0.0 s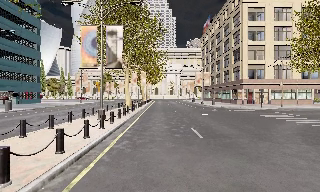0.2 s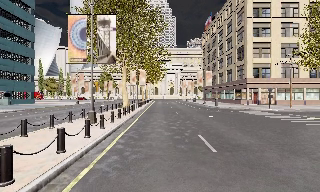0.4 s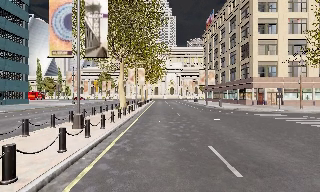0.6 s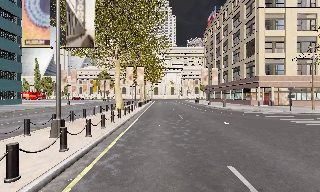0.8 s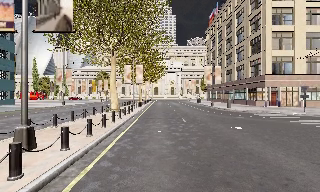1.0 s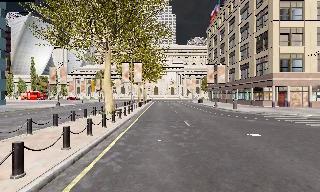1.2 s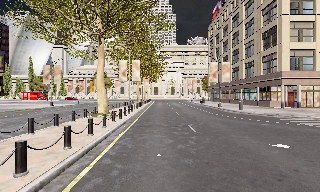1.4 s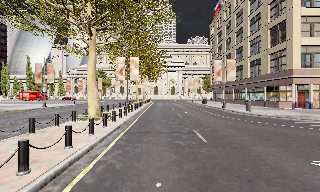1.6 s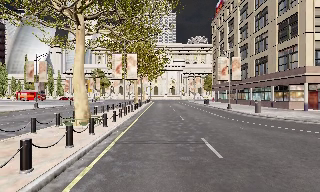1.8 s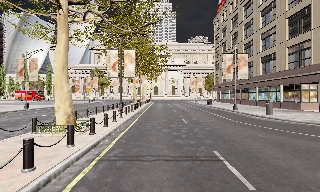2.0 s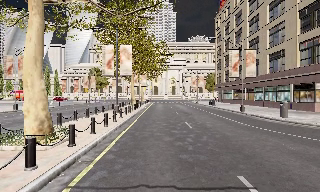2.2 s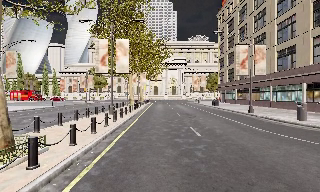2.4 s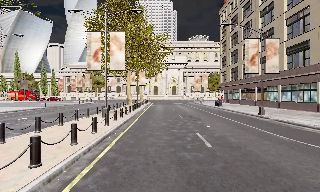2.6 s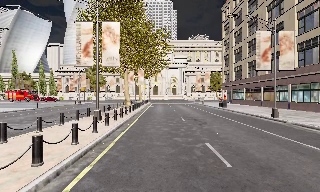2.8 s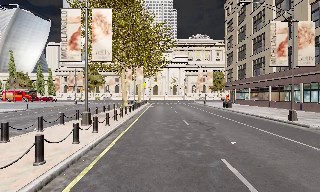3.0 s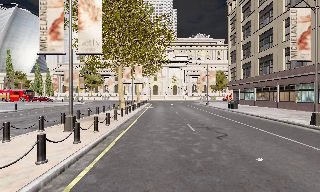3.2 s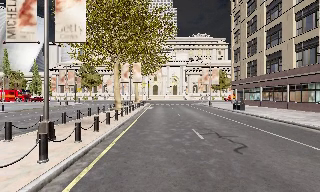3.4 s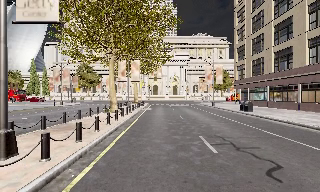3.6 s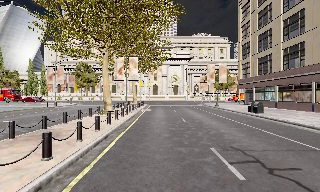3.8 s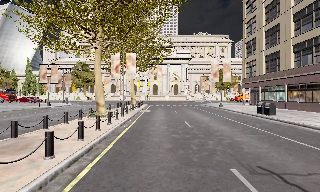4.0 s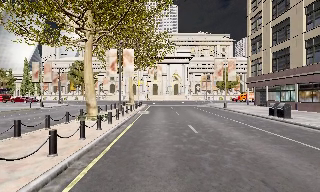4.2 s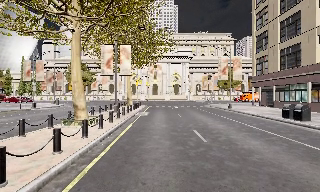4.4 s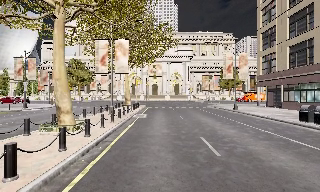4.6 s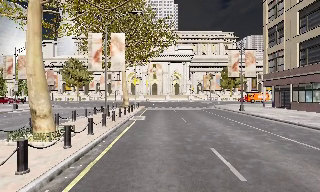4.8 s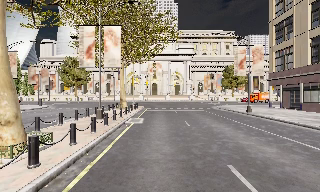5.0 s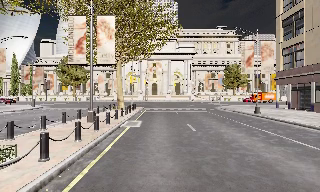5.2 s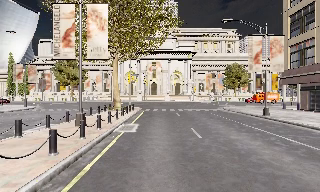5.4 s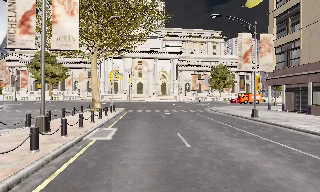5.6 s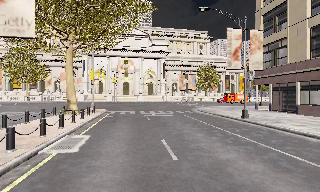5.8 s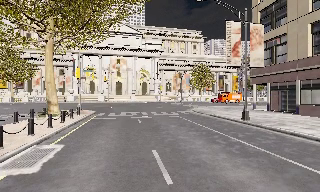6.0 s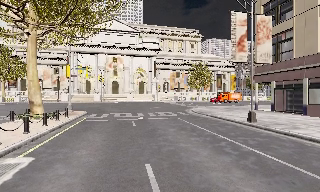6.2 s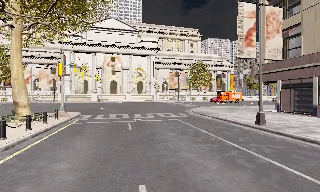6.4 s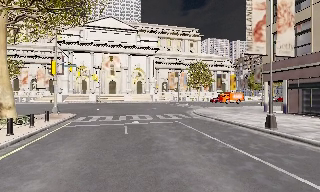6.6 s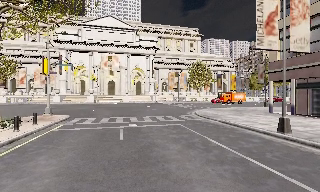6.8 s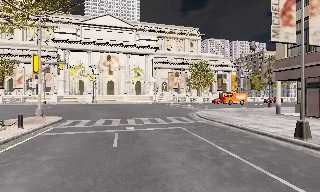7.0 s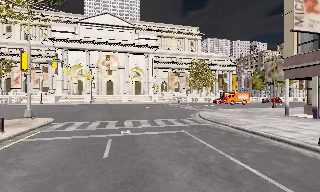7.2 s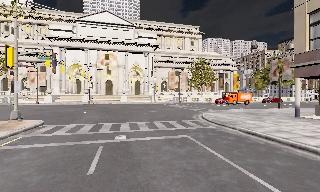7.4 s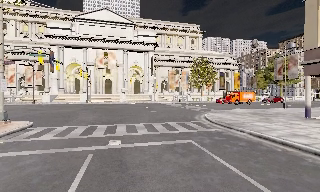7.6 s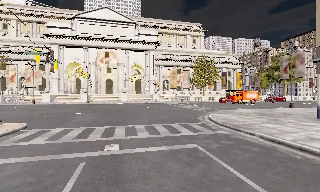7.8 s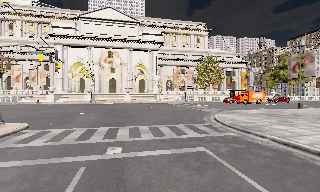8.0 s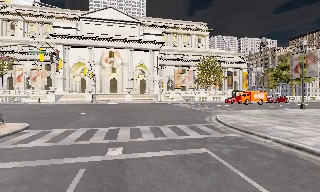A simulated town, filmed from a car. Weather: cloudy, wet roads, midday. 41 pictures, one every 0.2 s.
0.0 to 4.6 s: The camera travels forward, about 35 m, so what stands in front looms larger.
4.6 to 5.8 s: The camera pans to its right, which is clockwise from overhead, by about 10 degrees. It travels forward, about 8 m, so what stands in front looms larger.
5.8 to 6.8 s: The camera travels forward, about 4.5 m, so what stands in front looms larger.
6.8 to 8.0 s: The camera travels forward, about 4 m, so what stands in front looms larger. It loses speed.
The film runs forward here.
